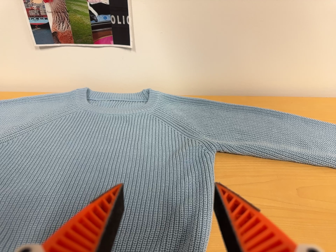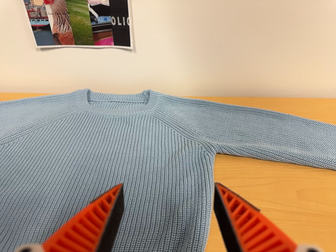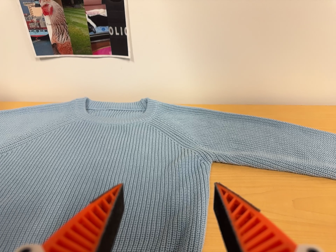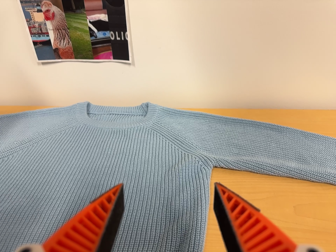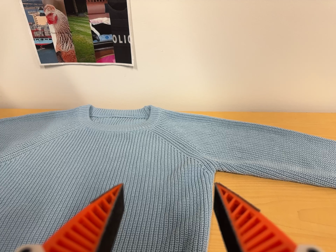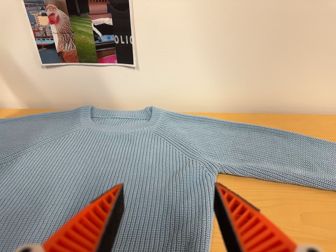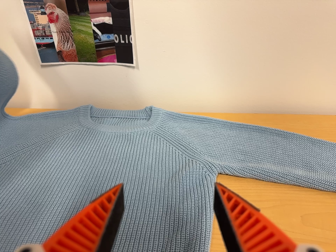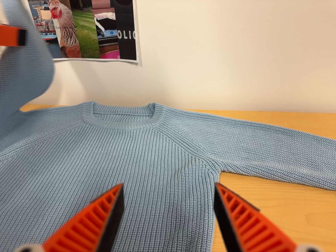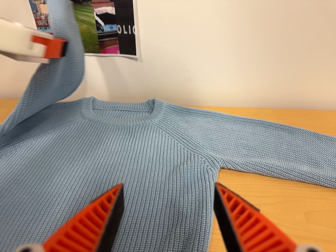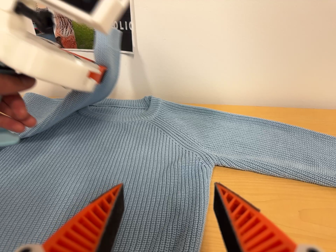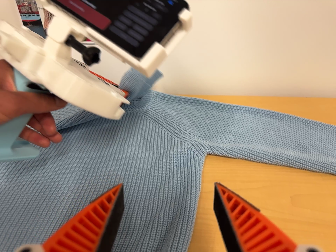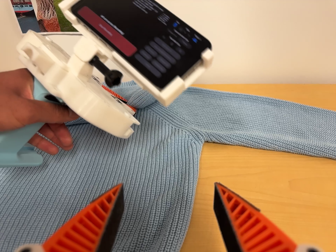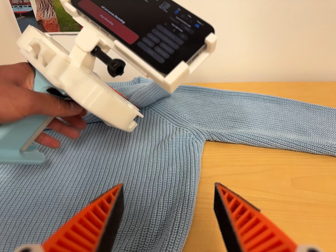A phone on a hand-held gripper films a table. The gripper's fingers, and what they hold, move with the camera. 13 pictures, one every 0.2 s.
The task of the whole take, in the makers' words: left arm across.
0.0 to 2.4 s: The camera travels to its right, about 5 cm.
The film runs forward here.
